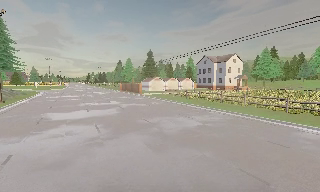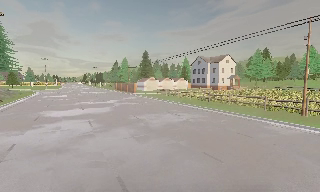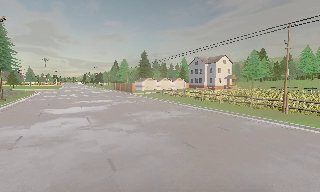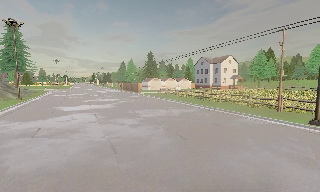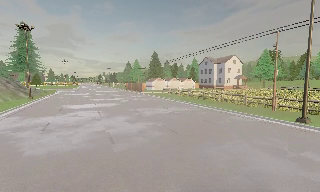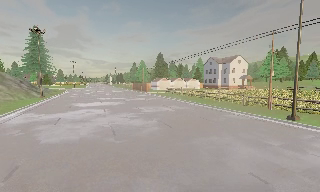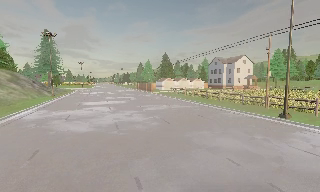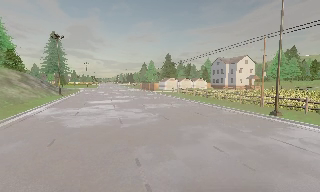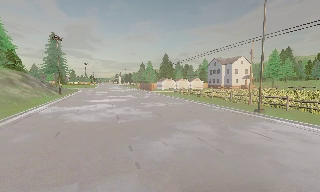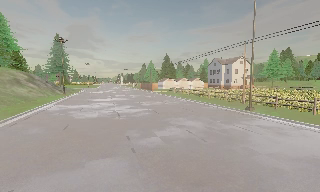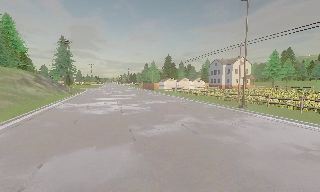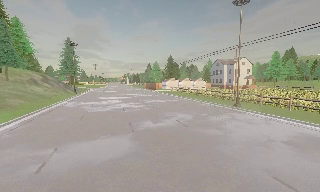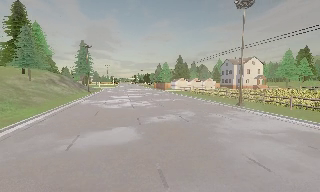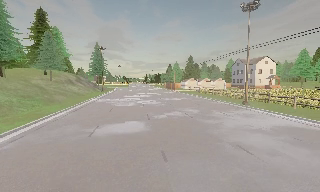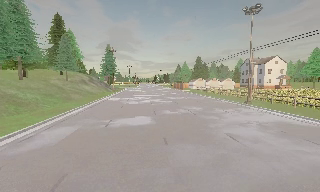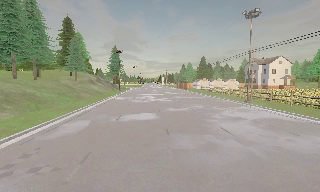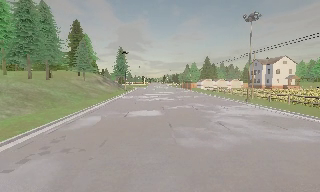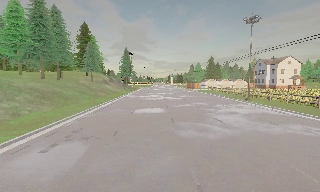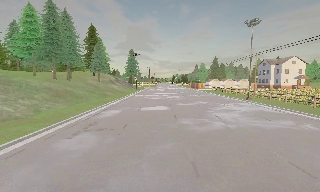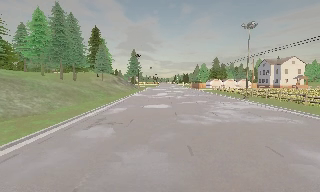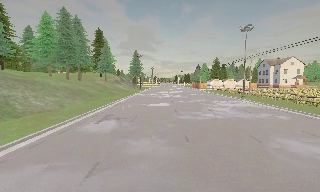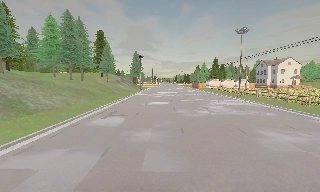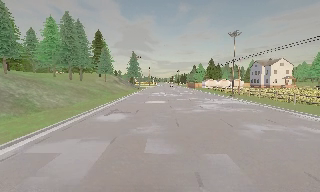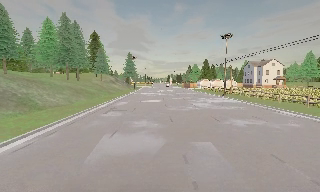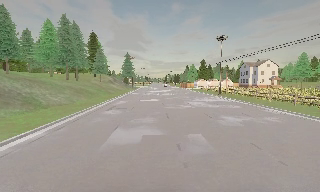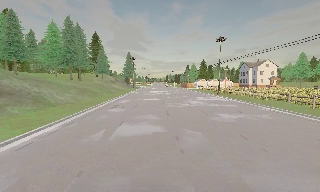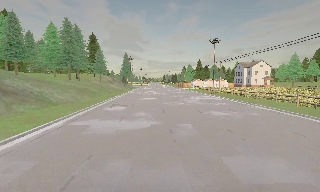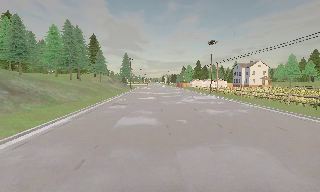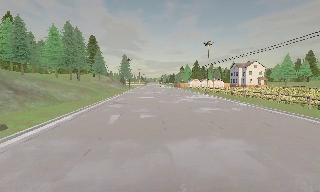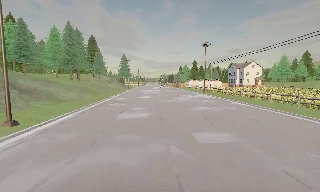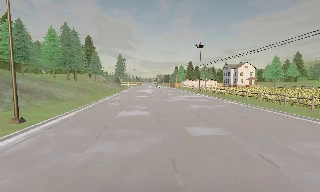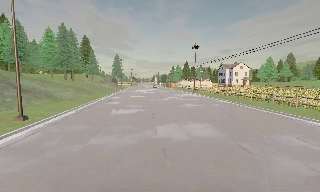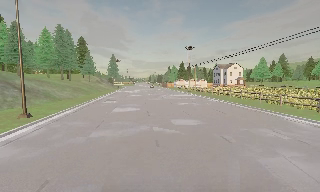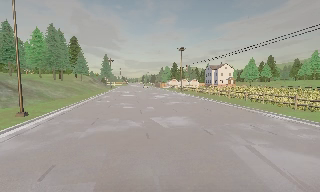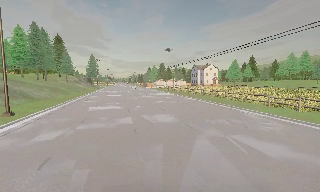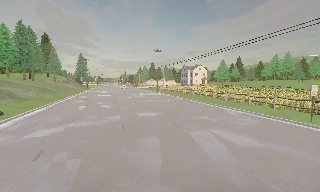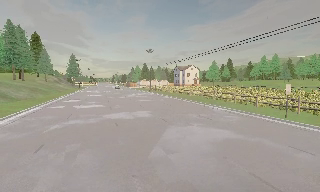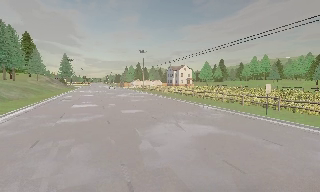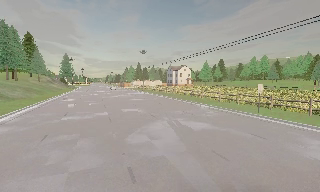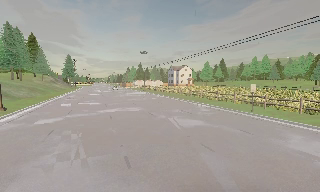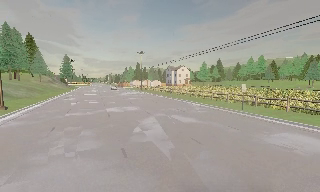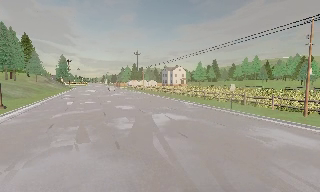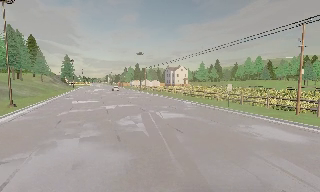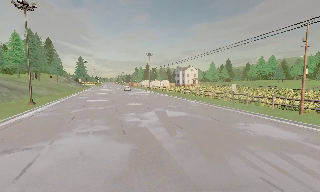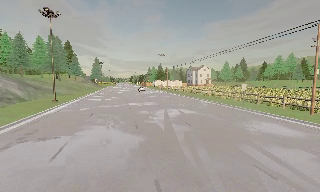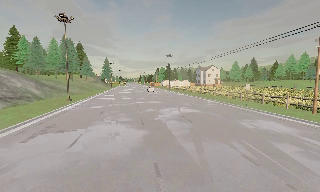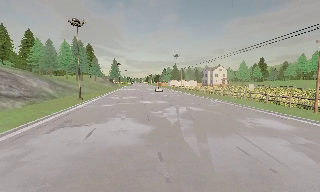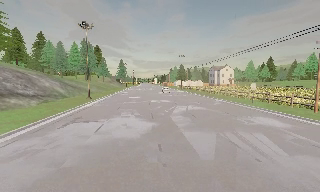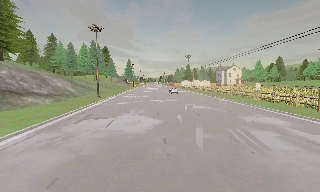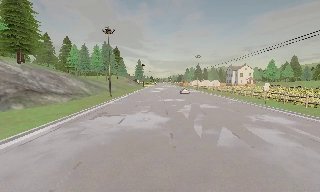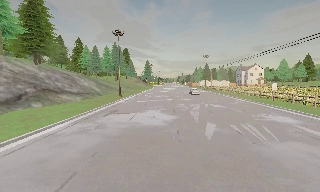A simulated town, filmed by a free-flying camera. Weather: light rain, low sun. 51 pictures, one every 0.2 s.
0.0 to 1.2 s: The camera travels backward and to its right, about 8 m, so what stands in front gets smaller.
1.2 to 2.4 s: The camera travels backward, about 8 m, so what stands in front gets smaller.
2.4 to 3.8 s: The scene slides to the right, as the camera pans about 15 degrees to its left. It travels backward, about 10 m, so what stands in front gets smaller.
3.8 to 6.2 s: The camera travels backward, about 14 m, so what stands in front gets smaller.
6.2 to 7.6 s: The camera pans to its right, which is clockwise from overhead, by about 15 degrees. It travels backward, about 6 m, so what stands in front gets smaller.
7.6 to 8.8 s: The camera travels backward, about 5 m, so what stands in front gets smaller.
8.8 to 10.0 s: The scene slides to the right, as the camera pans about 15 degrees to its left. It travels backward, about 5 m, so what stands in front gets smaller.
The film runs backward here.
